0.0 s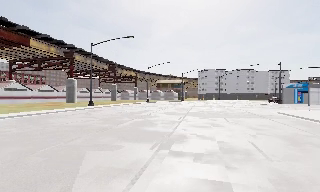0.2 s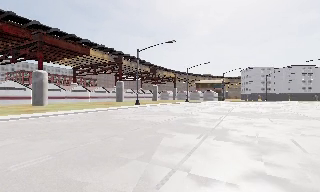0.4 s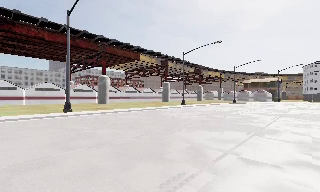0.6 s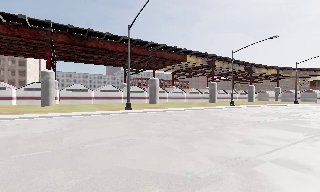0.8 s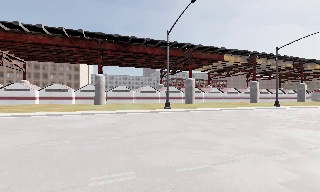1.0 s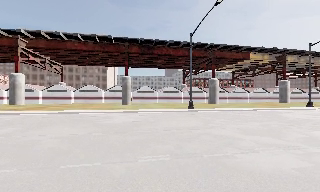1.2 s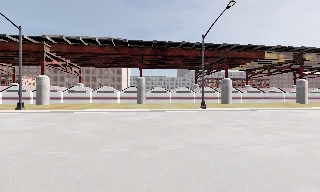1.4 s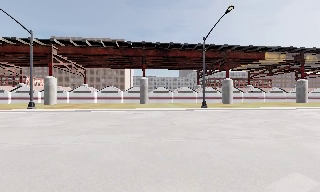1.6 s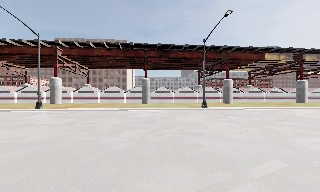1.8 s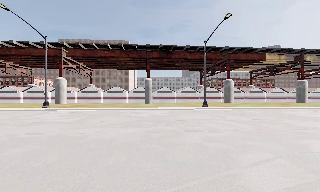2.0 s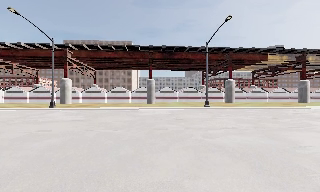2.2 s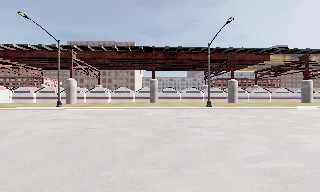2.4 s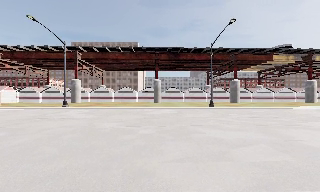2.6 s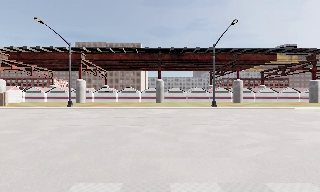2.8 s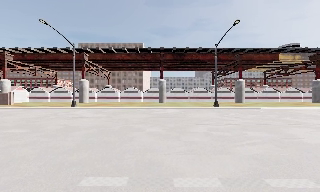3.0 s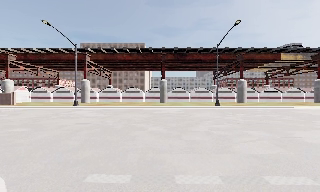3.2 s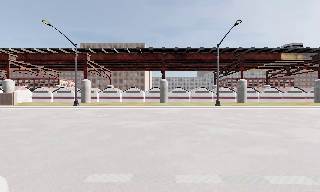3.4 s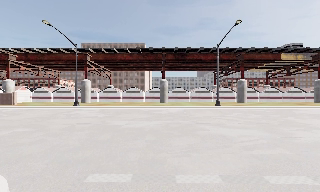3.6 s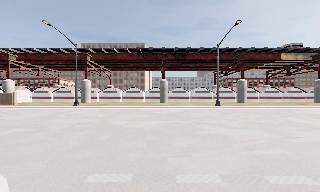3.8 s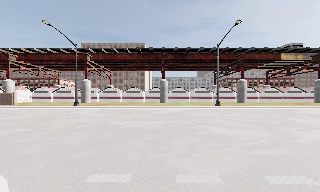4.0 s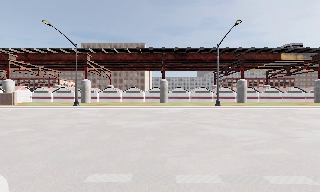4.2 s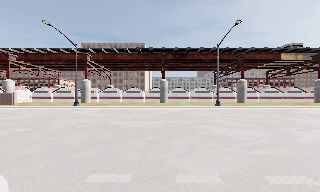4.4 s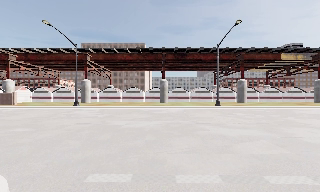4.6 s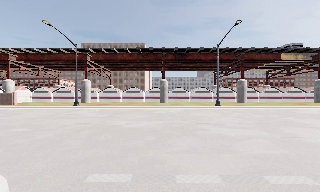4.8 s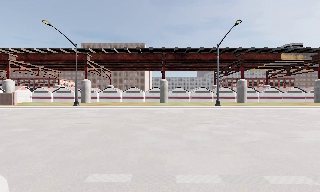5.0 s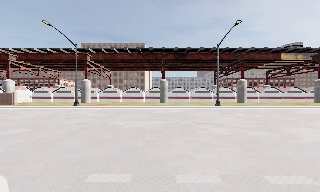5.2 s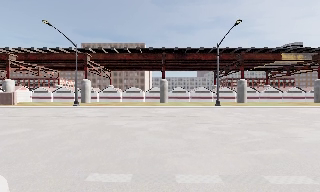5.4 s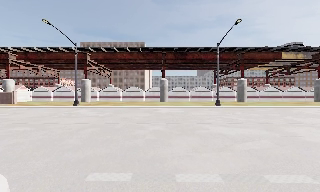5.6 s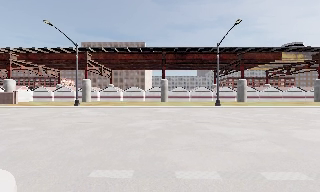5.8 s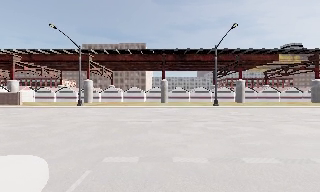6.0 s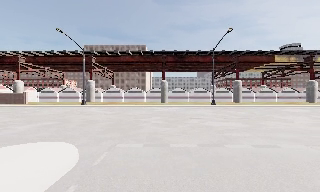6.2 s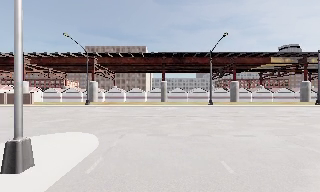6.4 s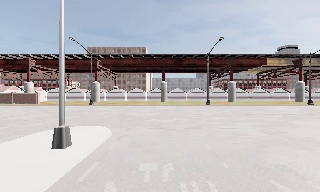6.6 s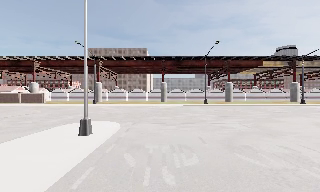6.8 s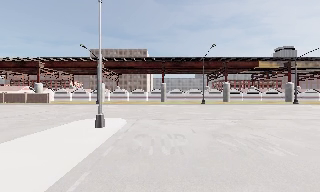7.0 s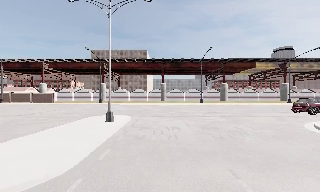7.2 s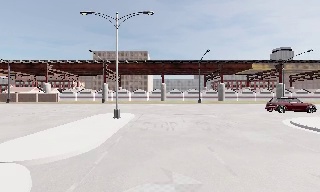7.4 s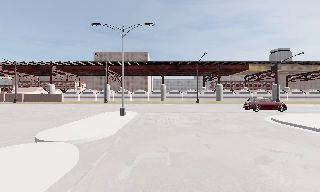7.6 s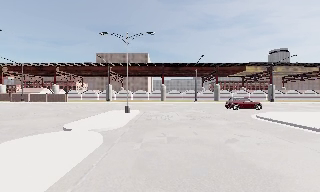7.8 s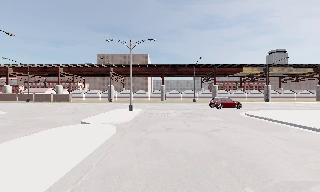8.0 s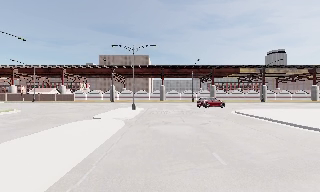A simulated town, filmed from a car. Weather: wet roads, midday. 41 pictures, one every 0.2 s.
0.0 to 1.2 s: The scene slides to the right, as the camera pans about 70 degrees to its left. It travels backward, about 8 m.
1.2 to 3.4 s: The camera travels backward, about 5 m, so what stands in front gets smaller. It loses speed.
3.4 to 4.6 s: The camera keeps its place and its aim.
4.6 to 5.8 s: The camera travels backward, about 1 m, so what stands in front gets smaller. It gains speed.
5.8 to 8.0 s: The camera travels backward, about 19 m, so what stands in front gets smaller.
The film runs backward here.
